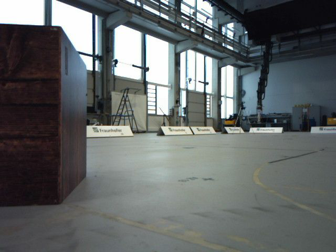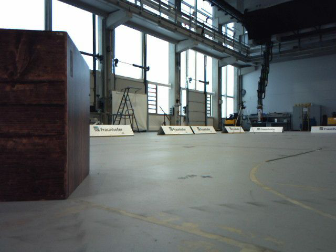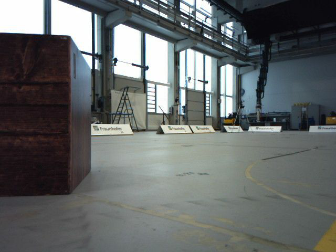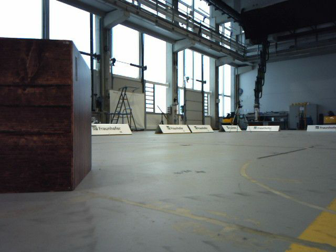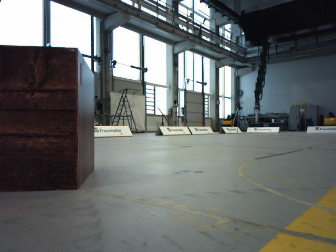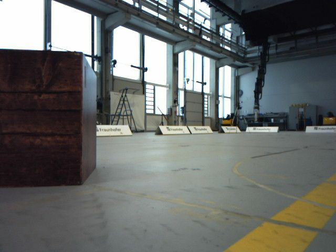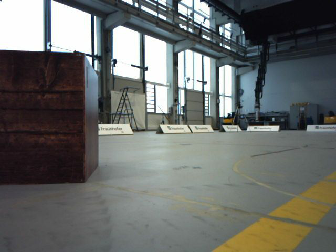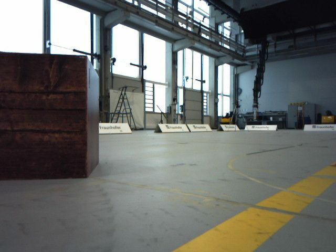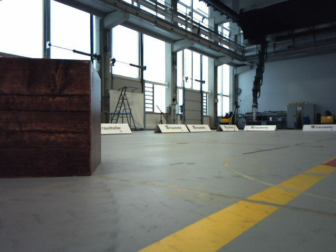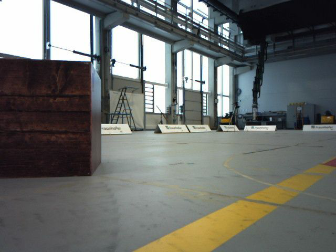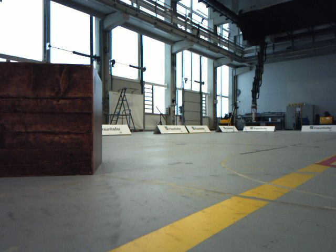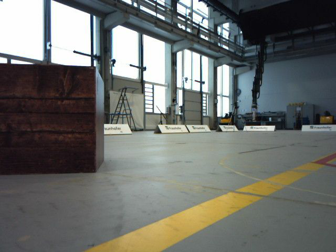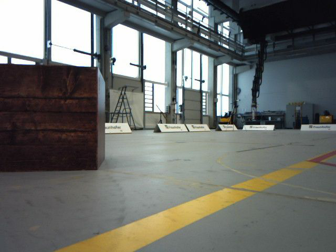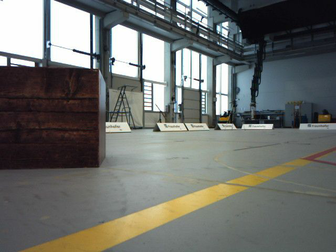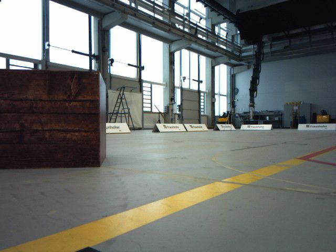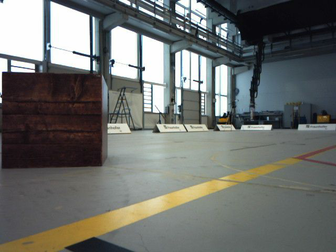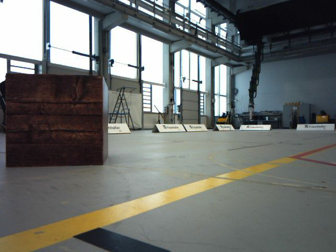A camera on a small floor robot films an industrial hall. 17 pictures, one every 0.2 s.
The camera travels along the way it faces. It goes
backward.
0.0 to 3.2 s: The camera travels backward, about 0.6 m, so what stands in front gets smaller.
The film runs backward here.
